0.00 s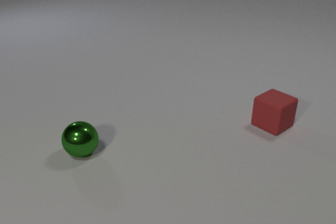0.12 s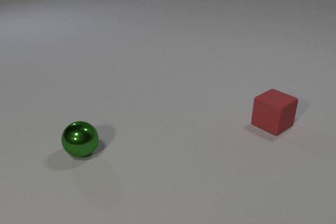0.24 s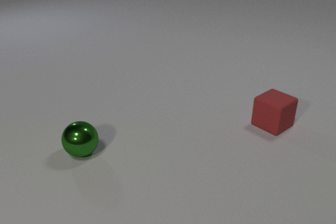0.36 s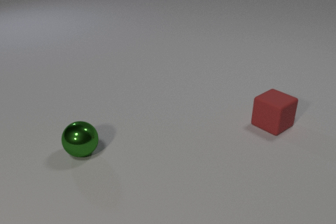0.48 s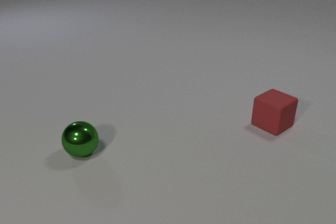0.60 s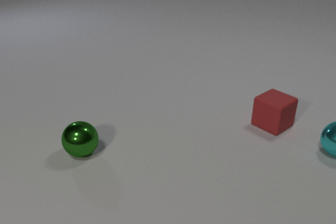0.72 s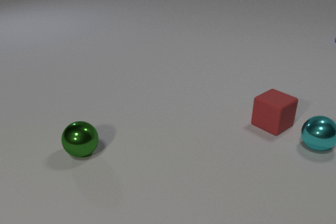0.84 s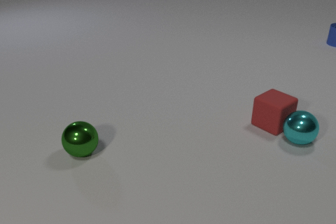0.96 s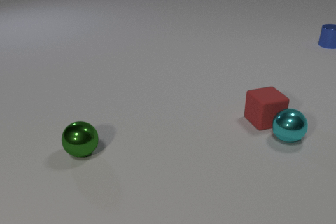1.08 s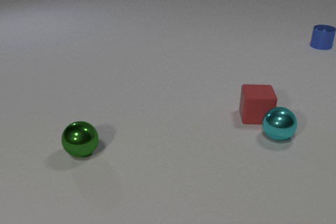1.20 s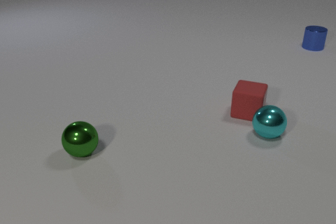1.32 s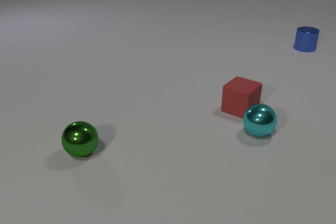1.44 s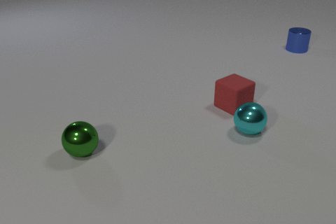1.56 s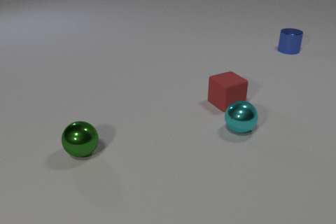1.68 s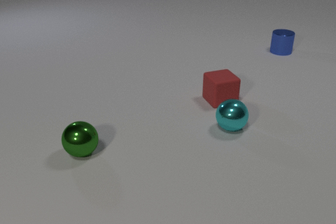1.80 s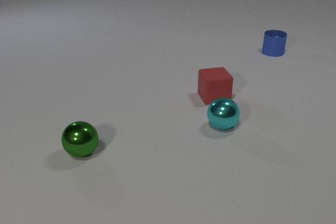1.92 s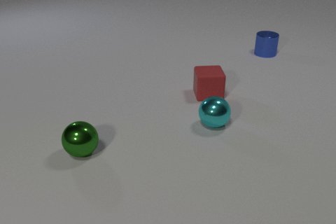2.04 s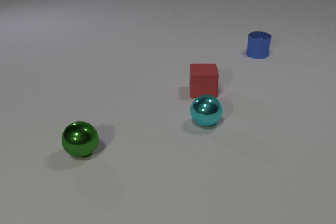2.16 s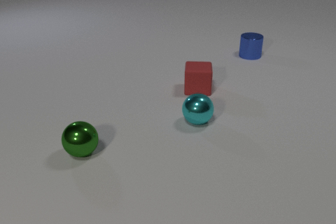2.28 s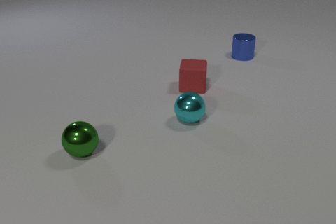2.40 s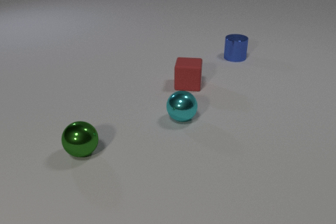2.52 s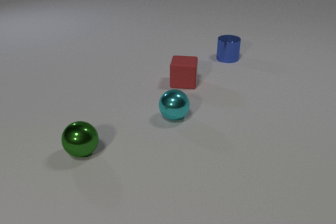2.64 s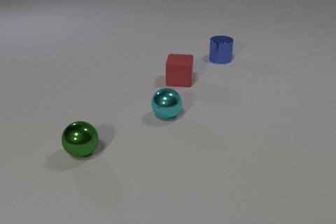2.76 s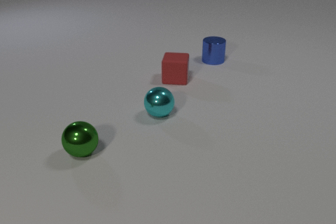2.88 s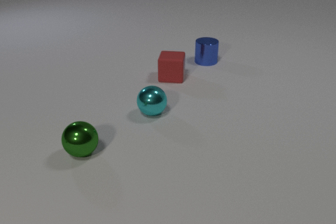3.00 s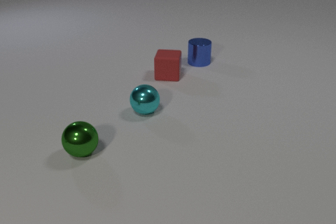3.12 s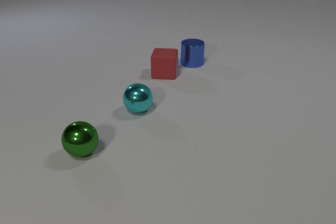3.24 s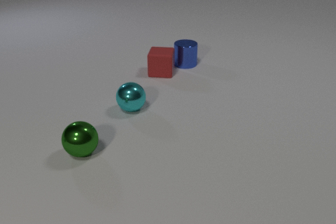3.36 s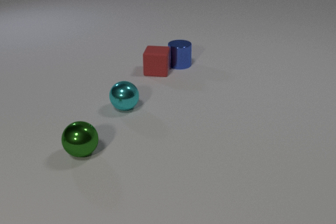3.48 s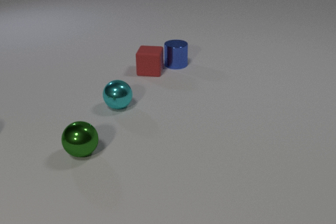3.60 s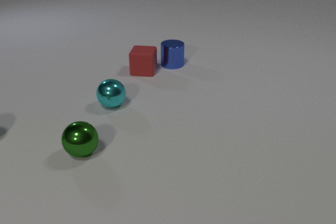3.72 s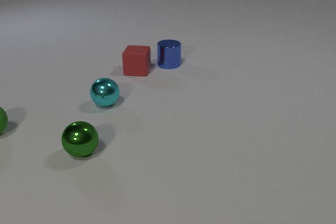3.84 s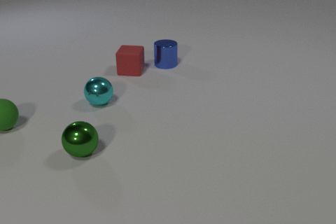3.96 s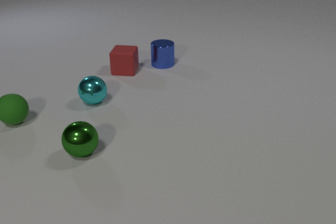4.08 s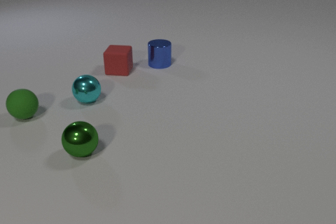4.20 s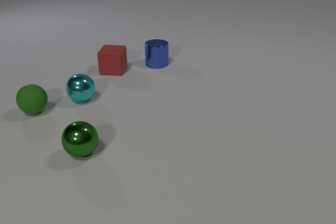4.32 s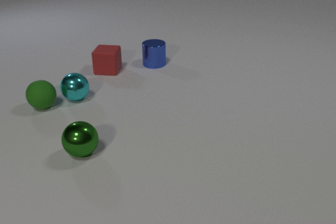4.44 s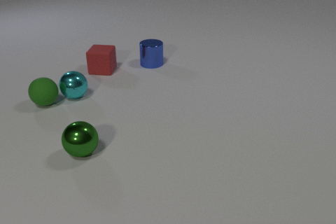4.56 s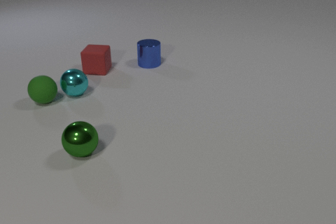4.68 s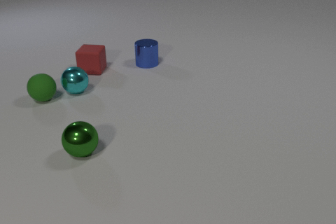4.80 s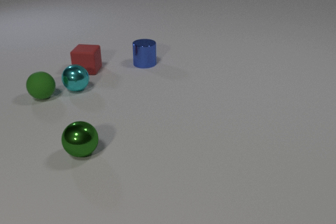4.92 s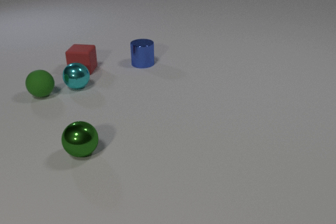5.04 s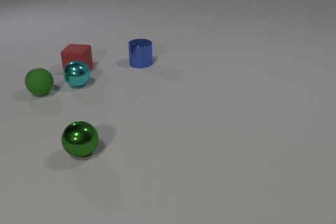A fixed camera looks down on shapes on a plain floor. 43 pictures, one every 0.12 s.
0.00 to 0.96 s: The cyan metal sphere comes in at the right edge, rolls to the left. The red rubber cube slides to the left, spins clockwise seen from above by about 15 degrees, its near face sliding to the left. The blue metal cylinder comes in at the right edge, slides to the left and toward the camera. The cyan metal sphere and the red rubber cube collide.
0.96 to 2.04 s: The cyan metal sphere rolls to the left. The red rubber cube slides to the left and away from the camera, spins so that its near face slides to the left, clockwise seen from above. The blue metal cylinder slides to the left and toward the camera.
2.04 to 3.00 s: The cyan metal sphere rolls to the left. The red rubber cube slides away from the camera and to the left. The blue metal cylinder slides to the left and toward the camera.
3.00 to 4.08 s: The cyan metal sphere rolls to the left and away from the camera. The red rubber cube slides to the left. The green rubber sphere comes in at the left edge, rolls to the right and away from the camera. The blue metal cylinder slides to the left. The red rubber cube and the blue metal cylinder collide.
4.08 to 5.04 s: The cyan metal sphere rolls away from the camera. The red rubber cube slides to the left. The green rubber sphere rolls away from the camera. The blue metal cylinder slides to the left. The cyan metal sphere and the green rubber sphere collide.
How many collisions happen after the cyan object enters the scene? 3.
What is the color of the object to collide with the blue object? red.
What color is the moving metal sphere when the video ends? cyan.
